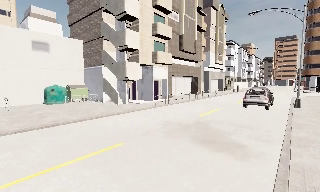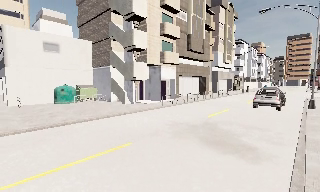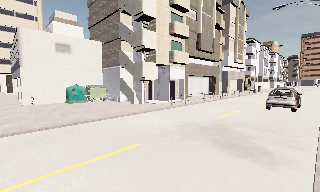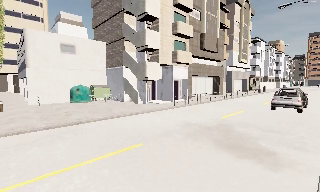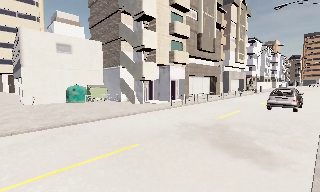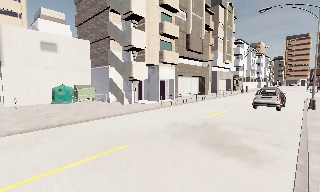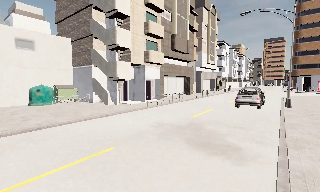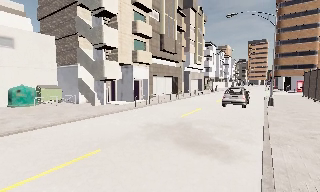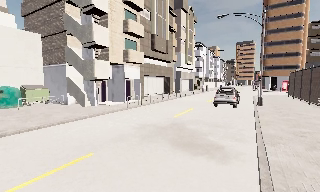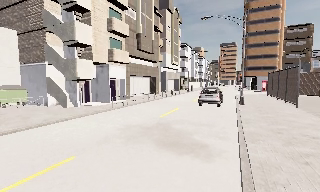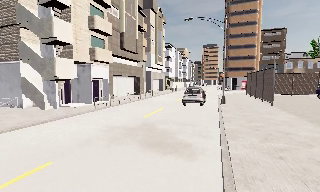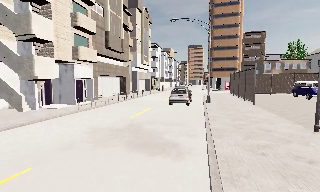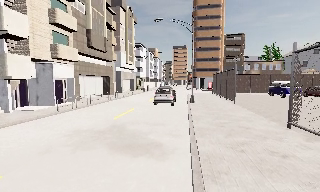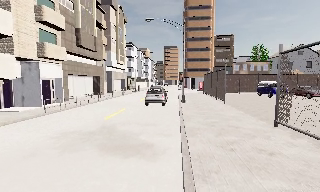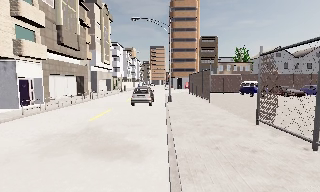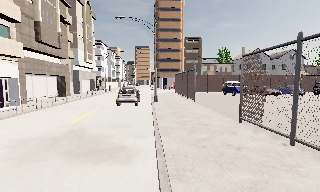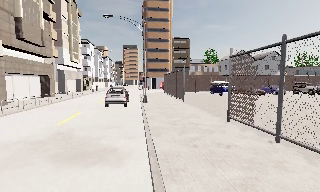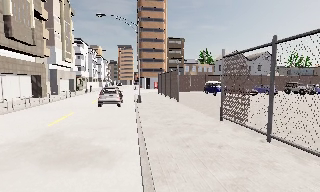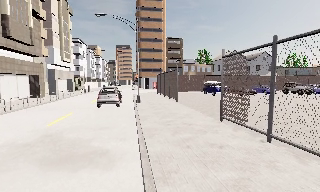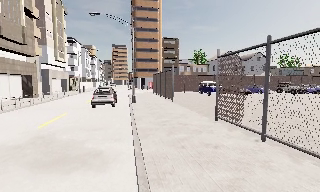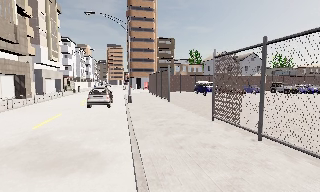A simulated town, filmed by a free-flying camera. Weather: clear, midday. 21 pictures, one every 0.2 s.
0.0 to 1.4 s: The camera shifts only a little, or ends up much as it began.
1.4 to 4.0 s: The scene slides to the left, as the camera pans about 45 degrees to its right. It travels forward, about 0.5 m.
The film runs forward here.
